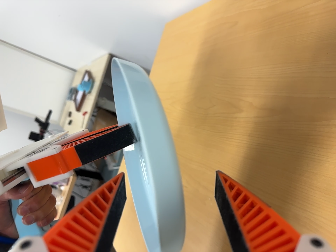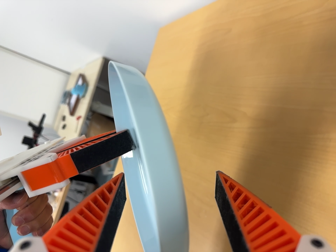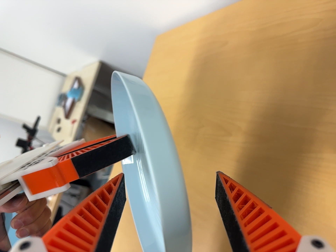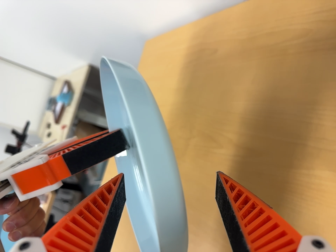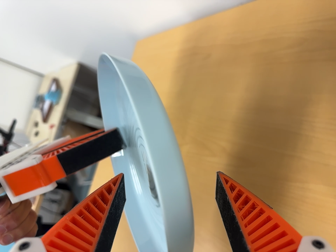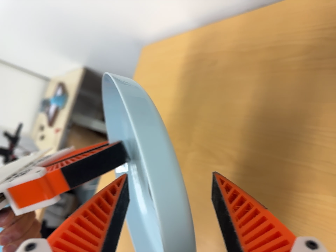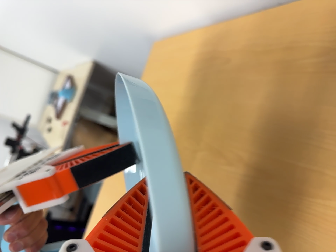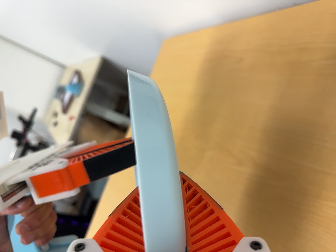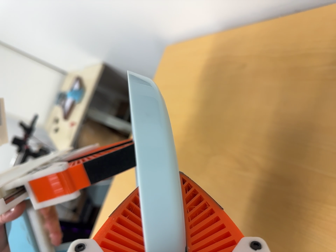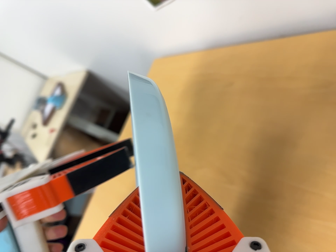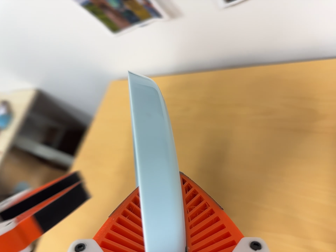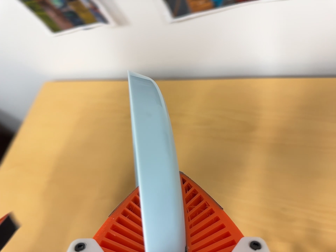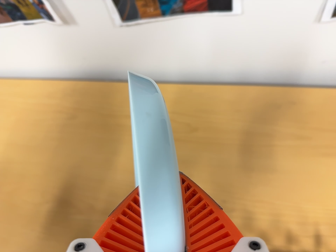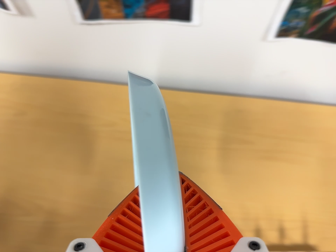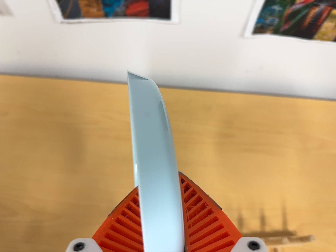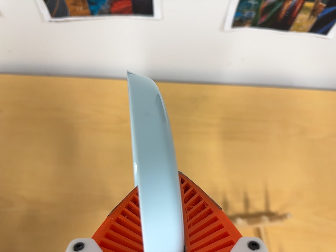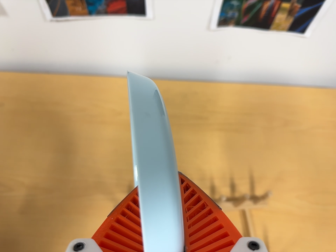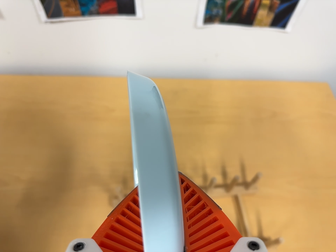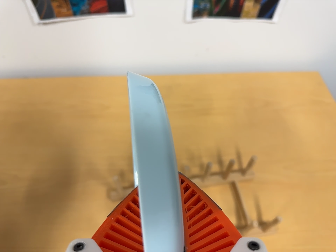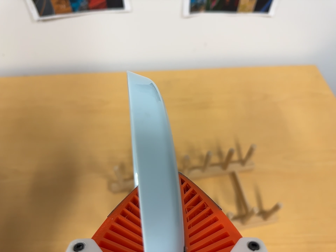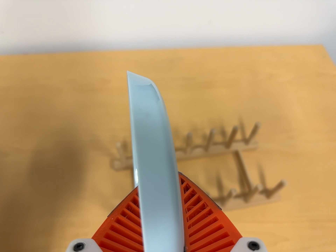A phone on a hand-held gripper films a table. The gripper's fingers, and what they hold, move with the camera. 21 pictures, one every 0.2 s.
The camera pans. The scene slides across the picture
to the left.
0.0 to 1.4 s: The camera travels toward the top of its view, about 9 cm, so close, fixed things drift downward.
1.4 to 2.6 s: The scene slides to the left, as the camera pans about 55 degrees to its right. It travels to its left and backward, about 12 cm. Its aim tips toward the top of its view by about 10 degrees, and the scene shifts downward.
2.6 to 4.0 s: The camera travels toward the bottom of its view and backward, about 22 cm, so close, fixed things drift upward. It rolls about its line of sight by about 10 degrees, and the scene rotates counterclockwise.
The film runs forward here.
